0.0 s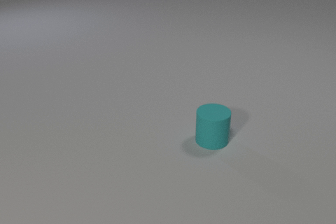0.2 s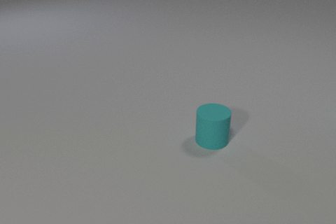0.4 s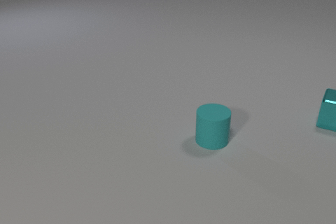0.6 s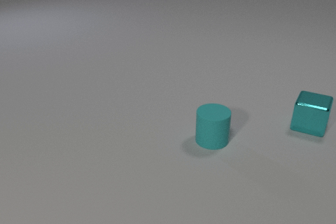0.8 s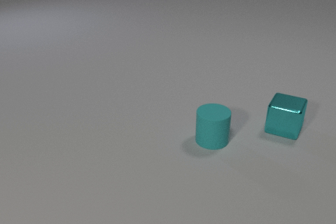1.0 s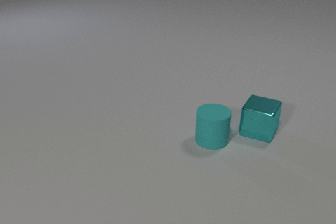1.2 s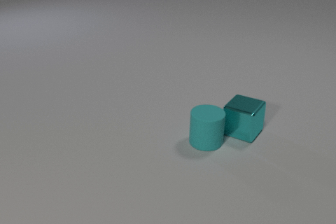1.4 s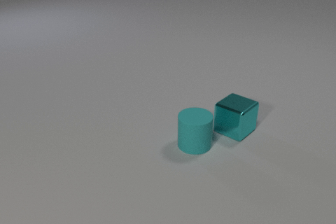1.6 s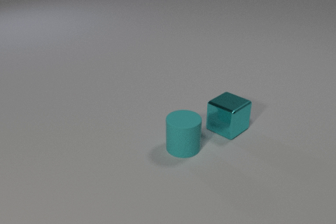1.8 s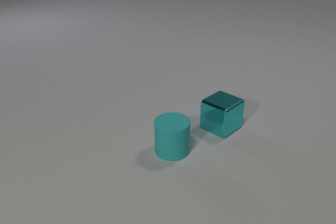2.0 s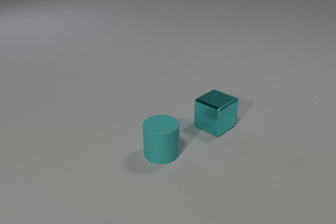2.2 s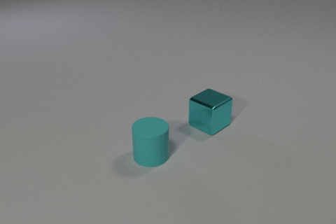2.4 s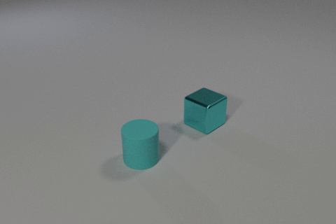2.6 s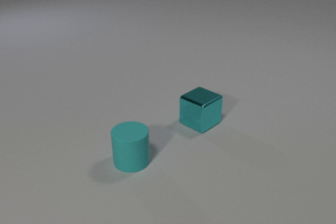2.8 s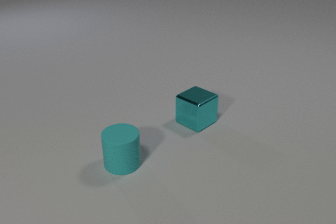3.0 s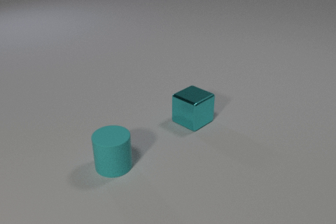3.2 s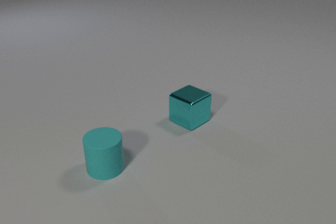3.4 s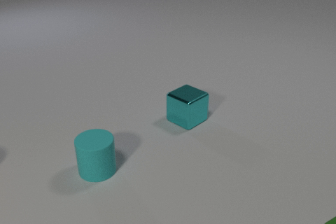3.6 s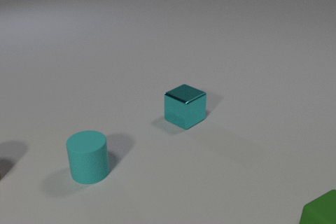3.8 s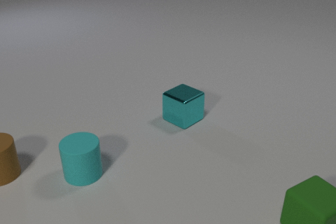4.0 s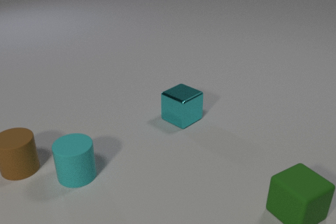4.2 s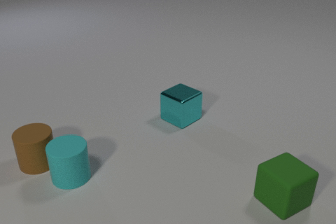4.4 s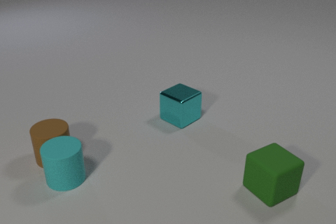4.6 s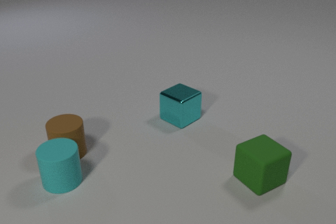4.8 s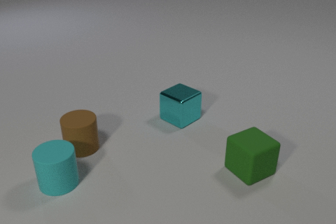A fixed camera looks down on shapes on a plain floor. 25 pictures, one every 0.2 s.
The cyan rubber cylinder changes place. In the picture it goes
to the left.
The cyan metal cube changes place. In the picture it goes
to the left.
0.0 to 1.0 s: The cyan metal cube comes in at the right edge, slides to the left and toward the camera.
1.0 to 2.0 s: The cyan metal cube slides to the left. The cyan rubber cylinder slides to the left and toward the camera. The cyan metal cube and the cyan rubber cylinder collide.
2.0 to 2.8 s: The cyan metal cube slides to the left. The cyan rubber cylinder slides to the left.
2.8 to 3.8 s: The cyan metal cube slides to the left. The cyan rubber cylinder slides to the left. The brown rubber cylinder comes in at the left edge, slides to the right. The green rubber cube comes in at the bottom edge, slides to the left and away from the camera.
3.8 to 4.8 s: The cyan rubber cylinder slides to the left. The brown rubber cylinder slides to the right. The green rubber cube slides away from the camera and to the left. The cyan rubber cylinder and the brown rubber cylinder collide.
What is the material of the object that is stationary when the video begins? rubber.
How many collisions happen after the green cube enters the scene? 1.
How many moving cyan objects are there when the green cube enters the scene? 2.
